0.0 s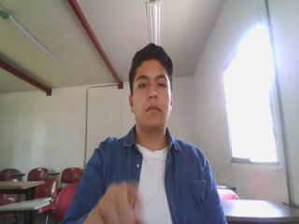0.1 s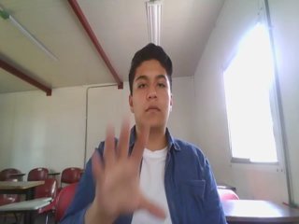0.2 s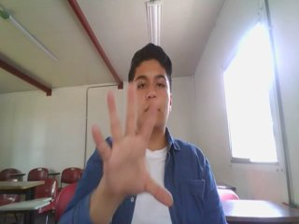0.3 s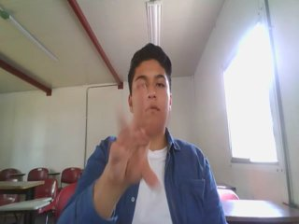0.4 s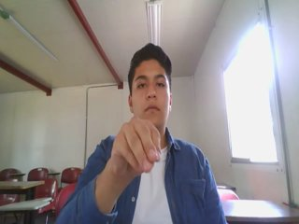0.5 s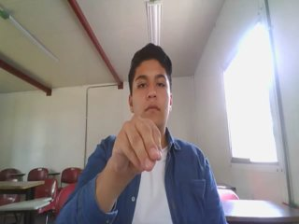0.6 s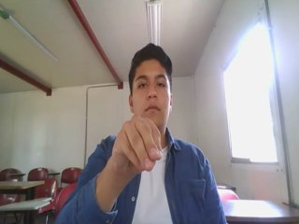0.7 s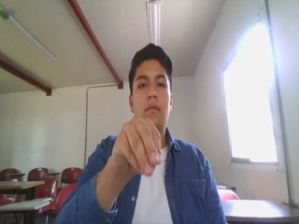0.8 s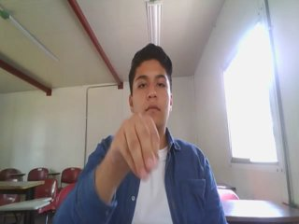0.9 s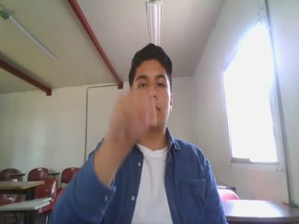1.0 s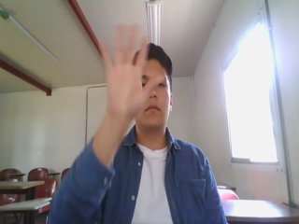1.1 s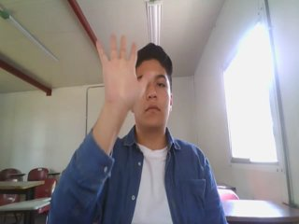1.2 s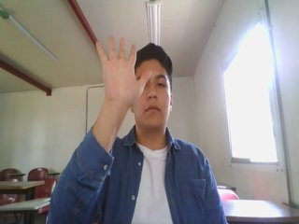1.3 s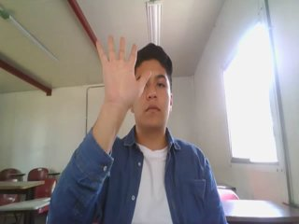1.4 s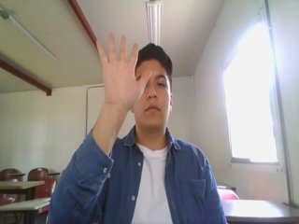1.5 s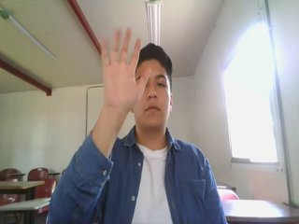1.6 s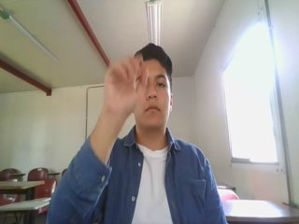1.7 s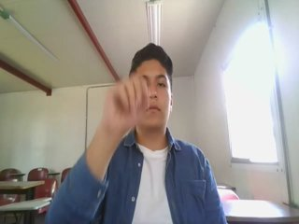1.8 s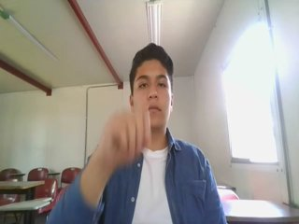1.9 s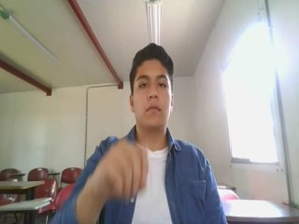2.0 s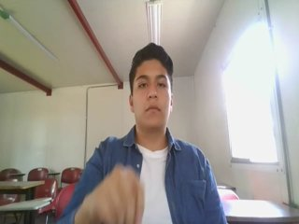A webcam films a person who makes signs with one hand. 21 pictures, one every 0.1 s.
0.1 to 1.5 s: On the screen the hand sweeps upward. The name of the sign: Throw up.
1.6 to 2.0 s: Non-gesture.
